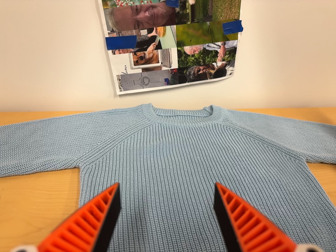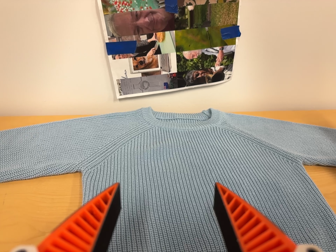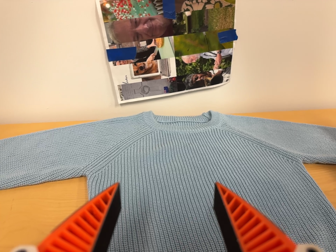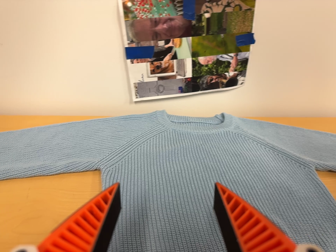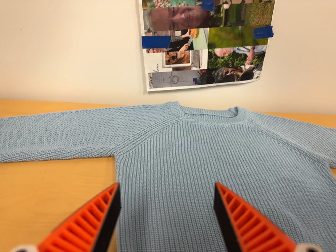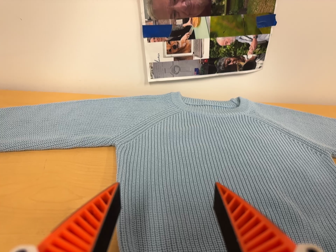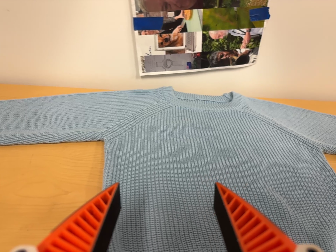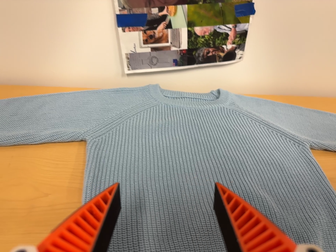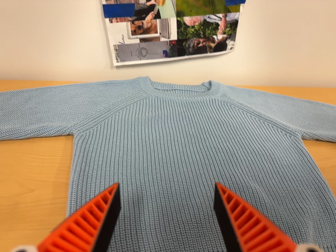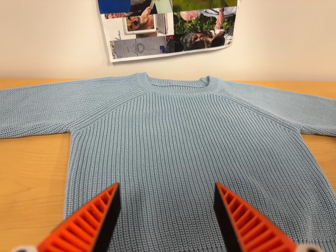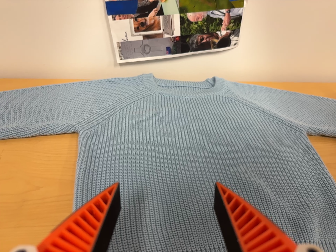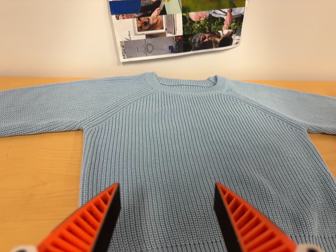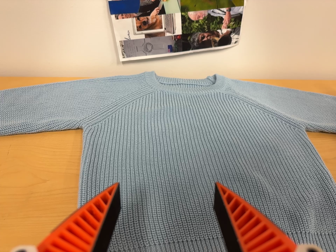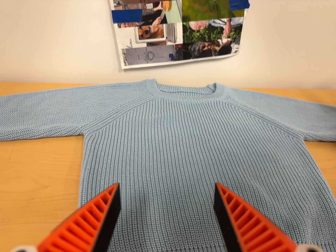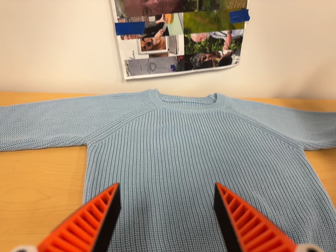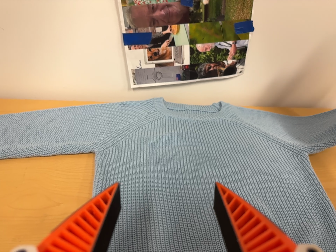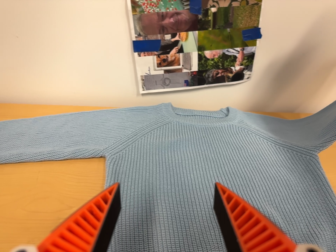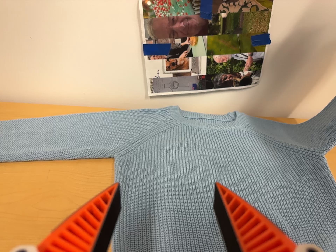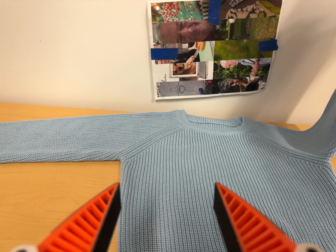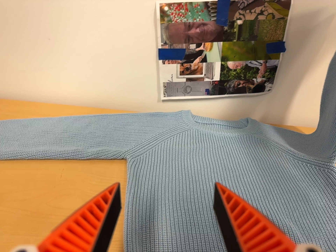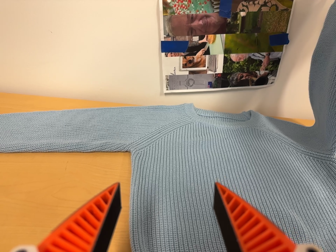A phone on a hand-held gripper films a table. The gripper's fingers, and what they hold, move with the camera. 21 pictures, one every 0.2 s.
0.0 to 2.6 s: The camera shifts only a little, or ends up much as it began.
2.6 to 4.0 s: The camera travels to its left, about 6 cm, so close, fixed things drift to the right.
The film runs forward here.
